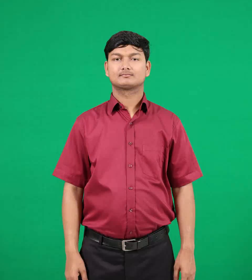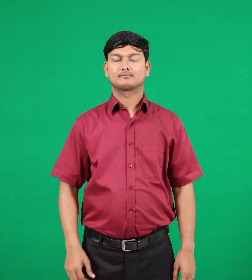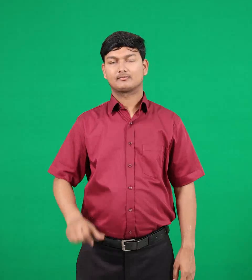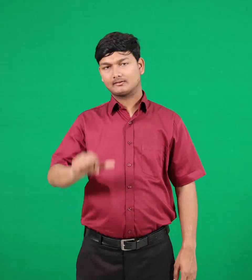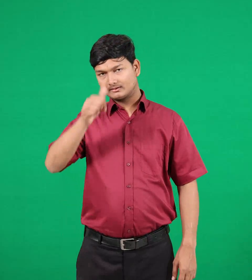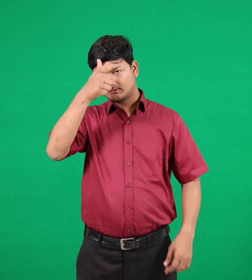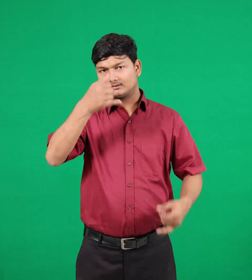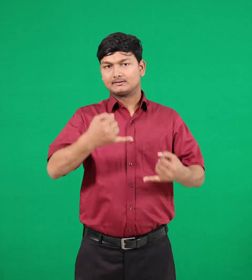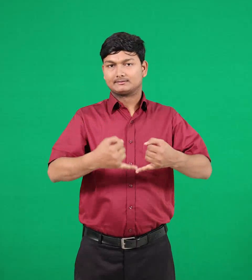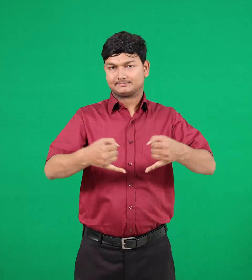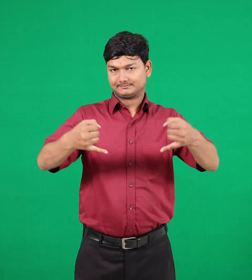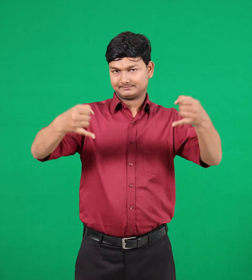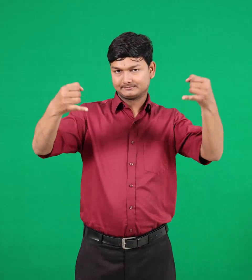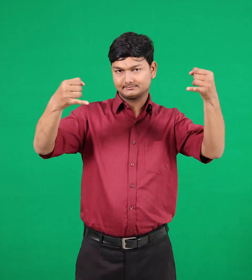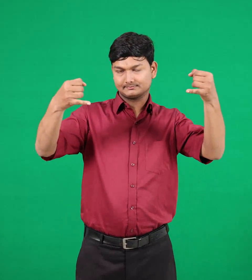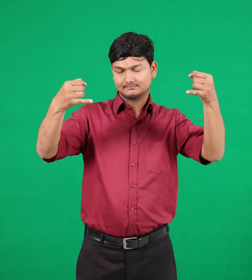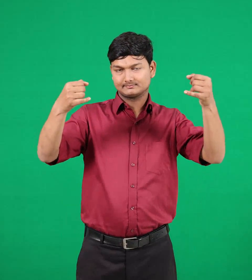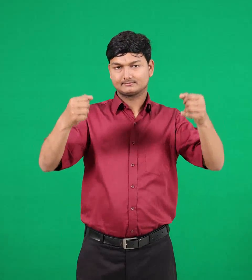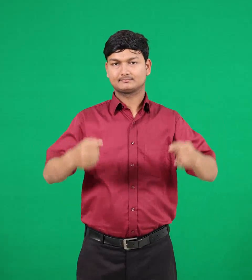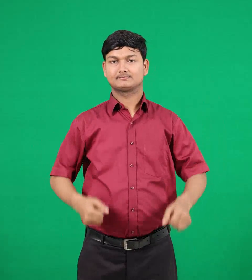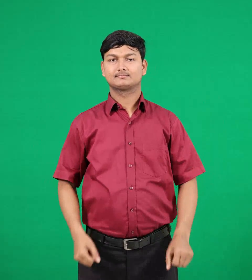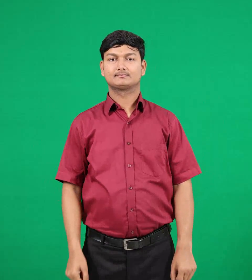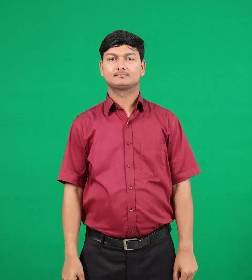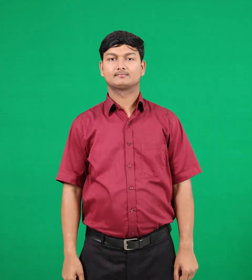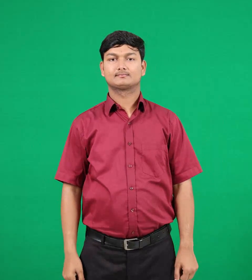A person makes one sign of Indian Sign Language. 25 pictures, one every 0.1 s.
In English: india
